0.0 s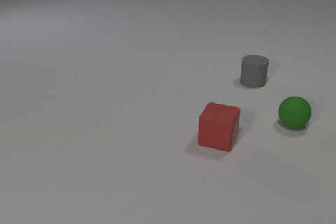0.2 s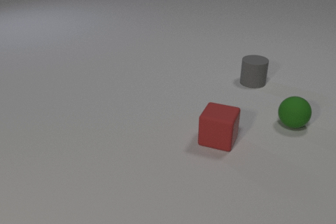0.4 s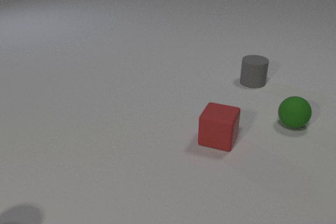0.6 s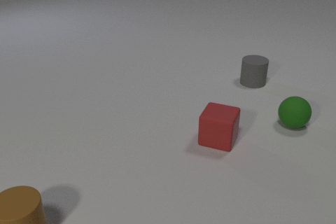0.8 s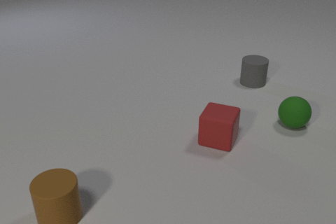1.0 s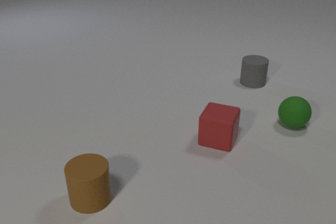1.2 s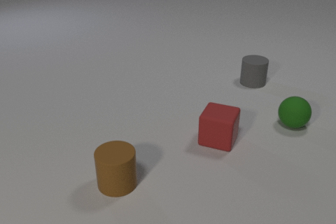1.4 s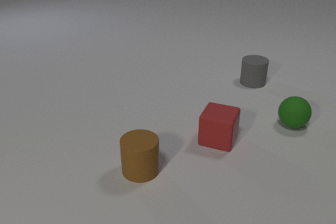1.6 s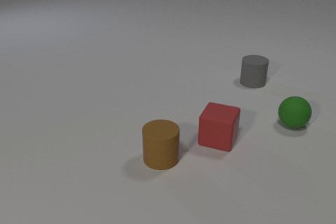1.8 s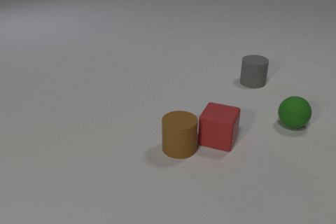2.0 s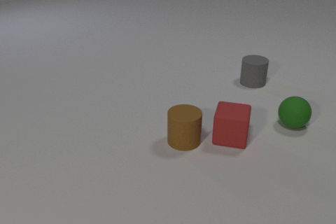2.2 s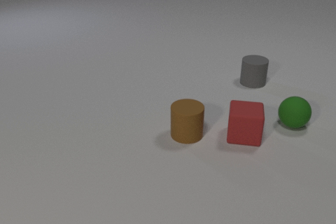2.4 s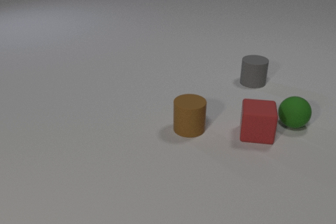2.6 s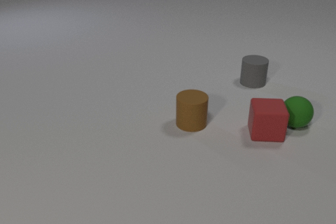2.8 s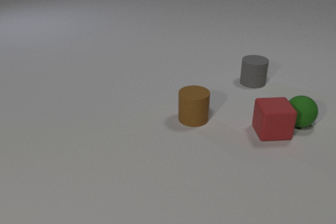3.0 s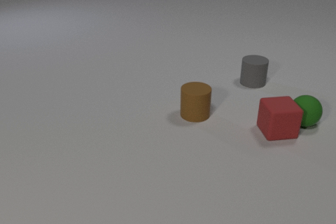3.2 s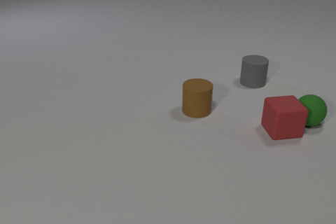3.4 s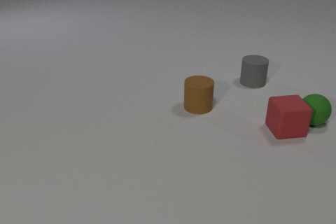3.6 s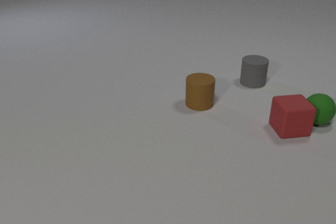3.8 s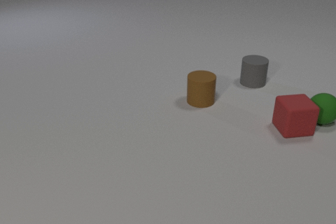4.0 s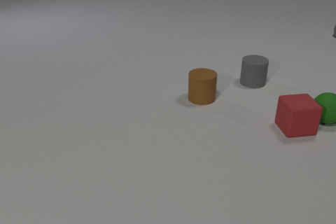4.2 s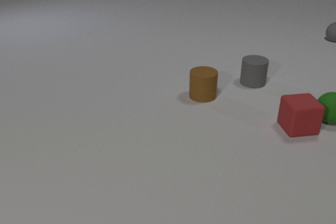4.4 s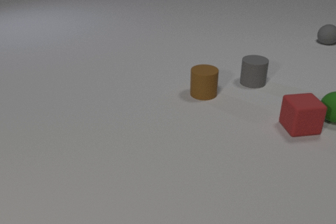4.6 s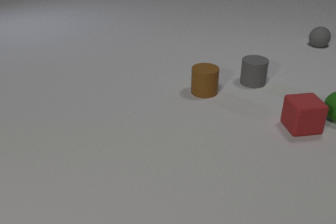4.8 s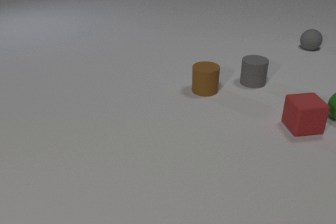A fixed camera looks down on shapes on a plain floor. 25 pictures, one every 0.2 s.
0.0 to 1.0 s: The brown rubber cylinder comes in at the bottom edge, slides to the right and away from the camera.
1.0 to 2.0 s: The brown rubber cylinder slides to the right and away from the camera. The red rubber cube slides to the right. The brown rubber cylinder and the red rubber cube collide.
2.0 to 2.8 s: The brown rubber cylinder slides away from the camera. The red rubber cube slides to the right and away from the camera. The green rubber sphere moves, and ends about where it began. The red rubber cube and the green rubber sphere collide.
2.8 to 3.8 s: The brown rubber cylinder slides away from the camera. The red rubber cube slides to the right and away from the camera. The green rubber sphere rolls to the right and away from the camera.
3.8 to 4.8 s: The brown rubber cylinder slides away from the camera. The red rubber cube slides to the right. The gray rubber sphere comes in at the right edge, rolls toward the camera and to the left. The green rubber sphere rolls to the right and away from the camera.
How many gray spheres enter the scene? 1.
How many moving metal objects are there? 0.
Are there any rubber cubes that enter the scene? no.
